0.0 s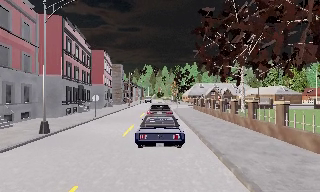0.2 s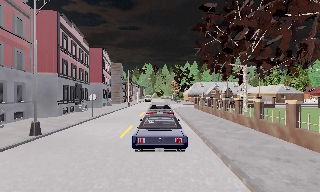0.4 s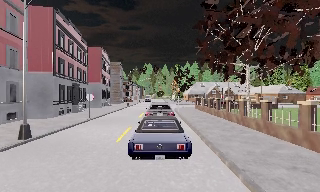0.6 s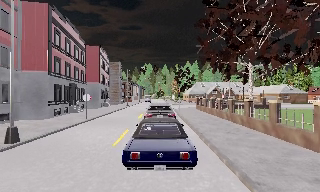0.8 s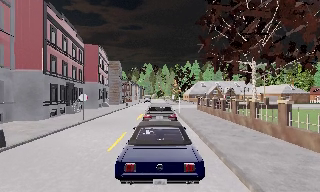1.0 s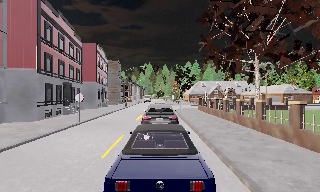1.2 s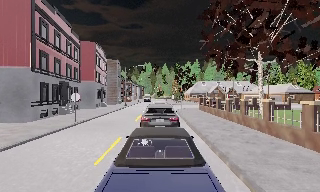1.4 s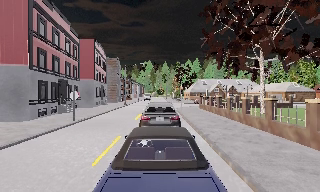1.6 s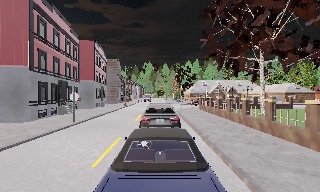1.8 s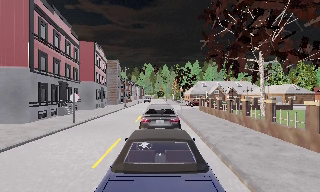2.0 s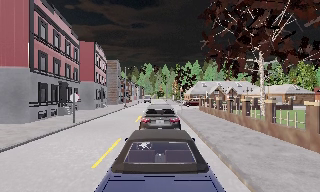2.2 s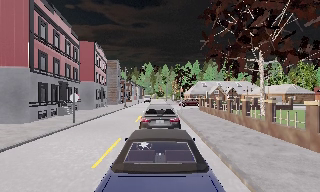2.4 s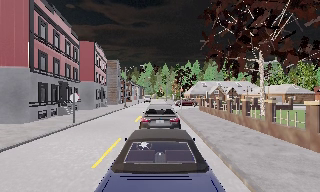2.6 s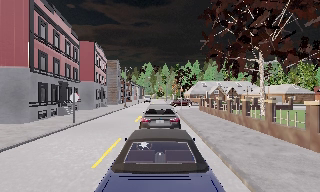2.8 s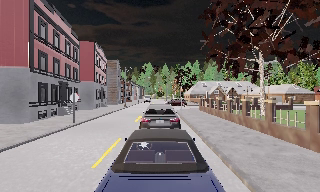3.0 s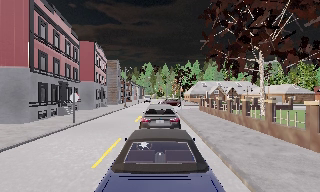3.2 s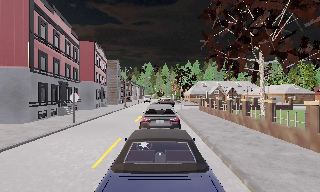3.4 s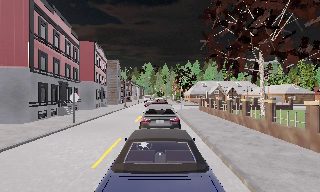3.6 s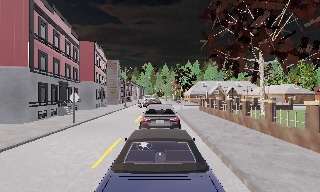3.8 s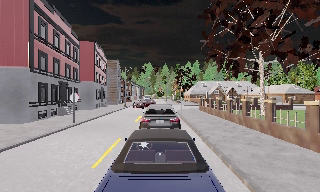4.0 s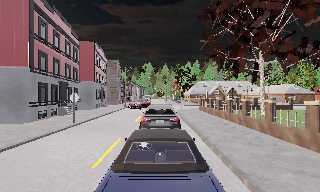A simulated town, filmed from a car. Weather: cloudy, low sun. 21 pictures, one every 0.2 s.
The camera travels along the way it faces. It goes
forward.
0.0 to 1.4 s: The camera travels forward, about 4 m, so what stands in front looms larger. It loses speed.
1.4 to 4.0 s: The camera keeps its place and its aim.
The film runs forward here.
